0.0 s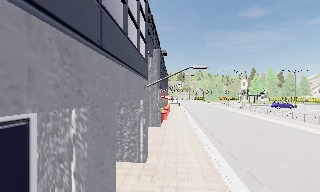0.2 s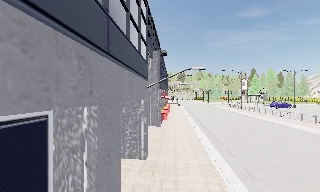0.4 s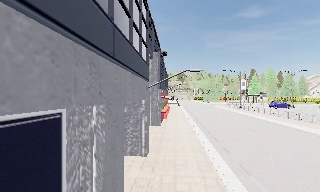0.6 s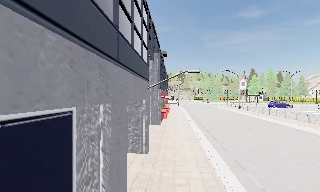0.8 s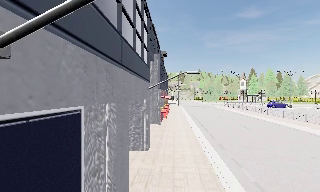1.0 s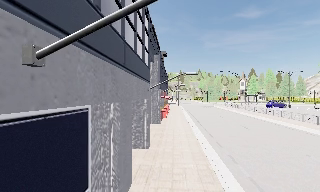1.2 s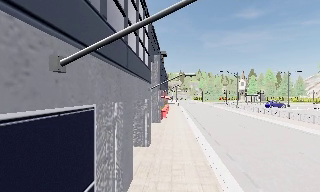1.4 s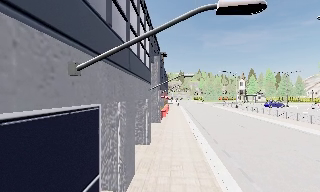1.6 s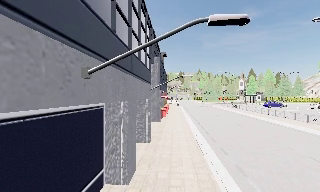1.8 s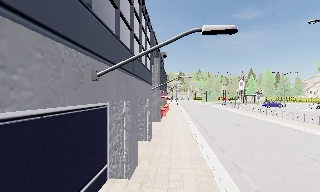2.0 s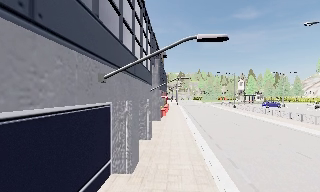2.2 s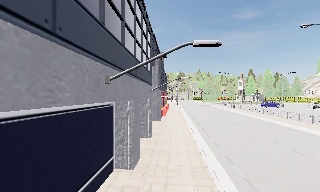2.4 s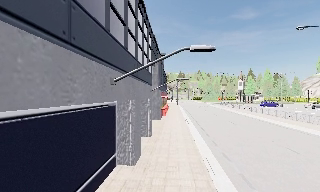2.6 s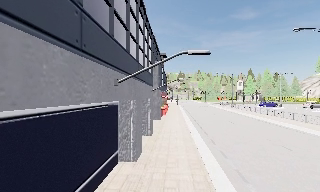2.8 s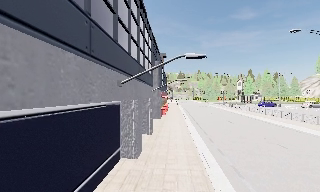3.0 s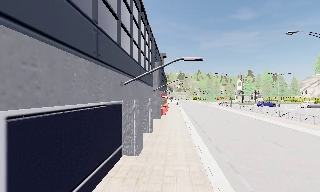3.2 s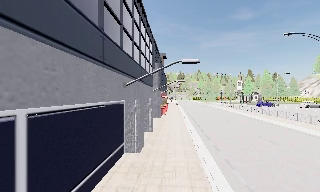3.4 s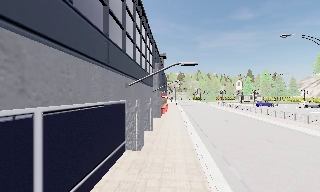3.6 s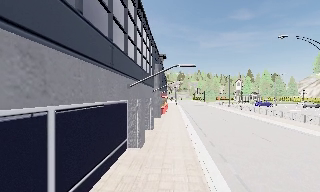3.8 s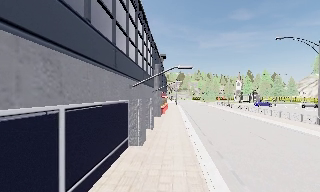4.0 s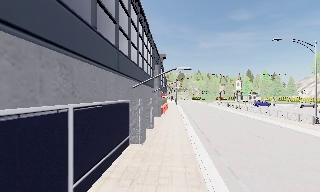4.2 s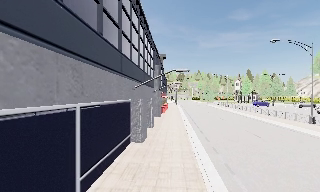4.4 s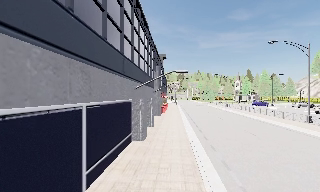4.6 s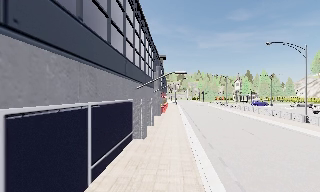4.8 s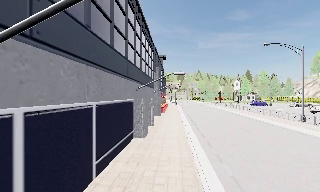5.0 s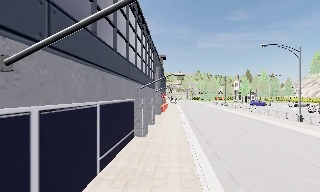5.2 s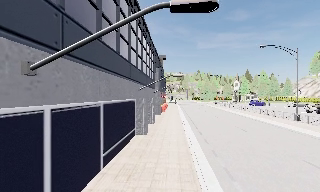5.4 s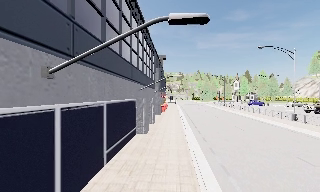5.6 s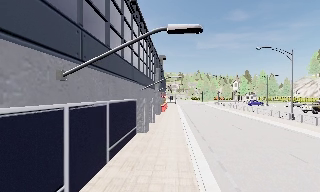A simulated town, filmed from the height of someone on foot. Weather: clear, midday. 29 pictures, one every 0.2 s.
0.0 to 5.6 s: The camera travels backward, about 9 m, so what stands in front gets smaller.
The film runs backward here.
